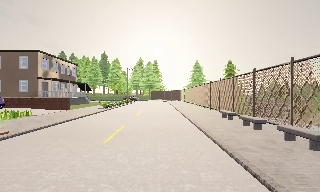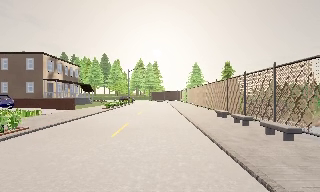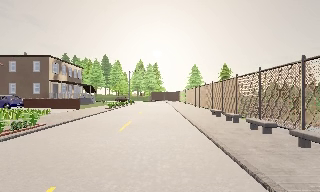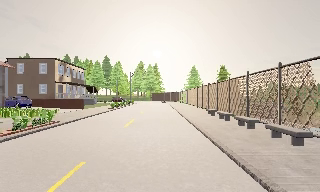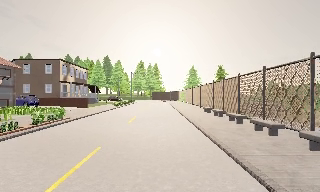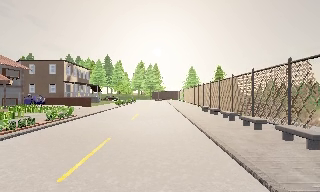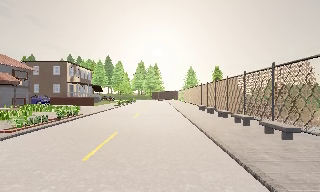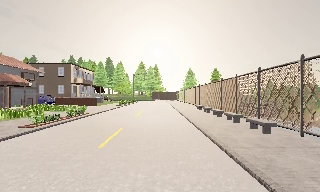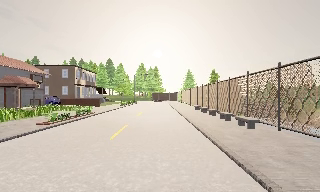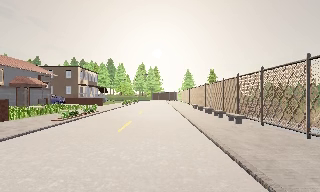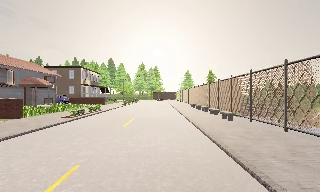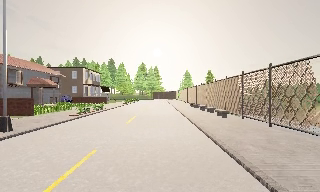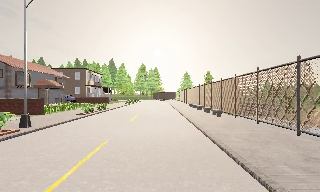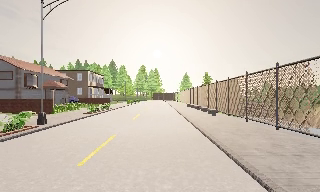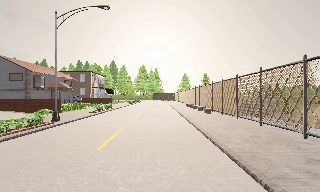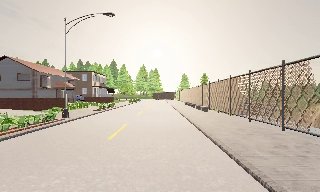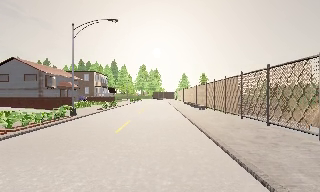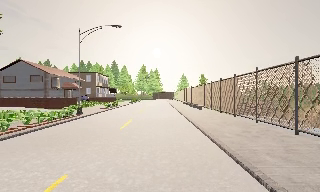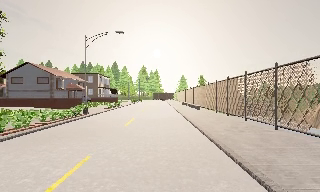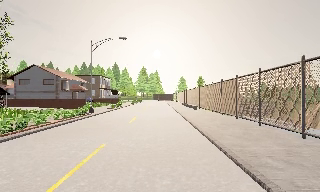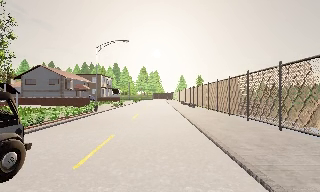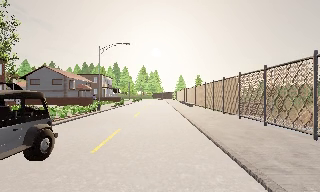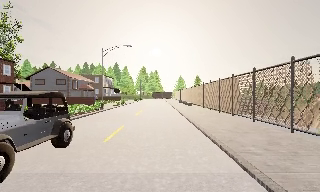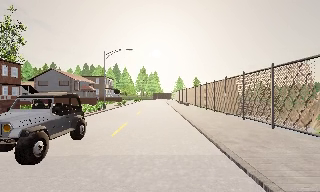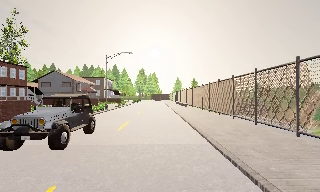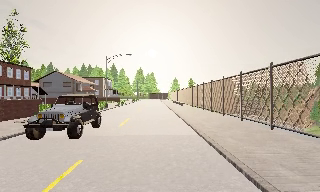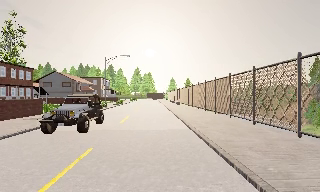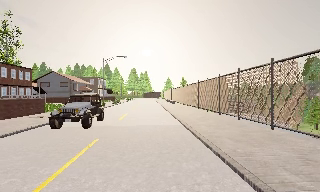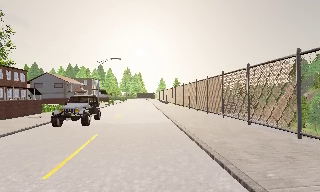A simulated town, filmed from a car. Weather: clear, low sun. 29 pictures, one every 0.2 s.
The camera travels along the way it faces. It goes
backward.
0.0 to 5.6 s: The camera travels backward, about 30 m, so what stands in front gets smaller.
The film runs backward here.
